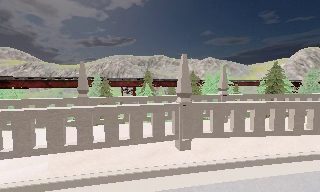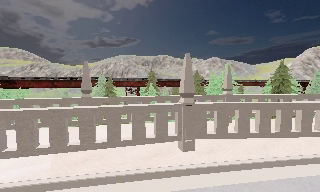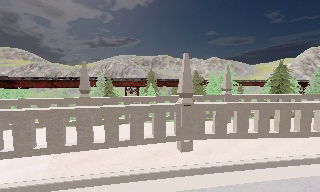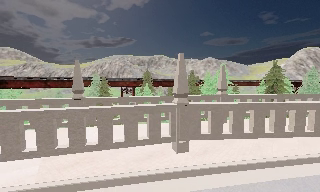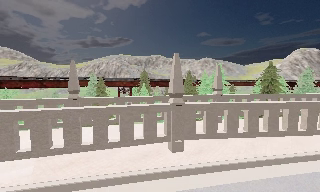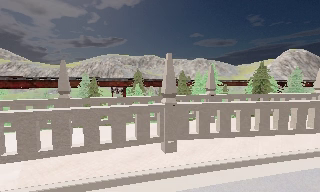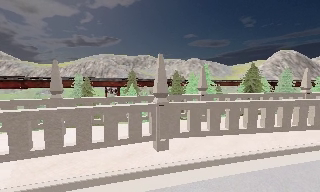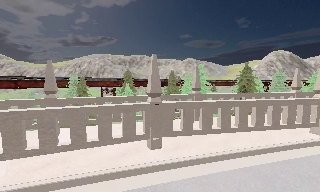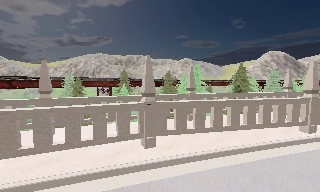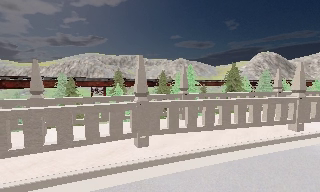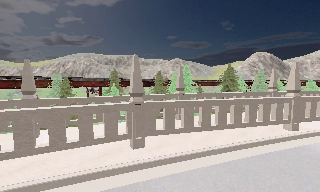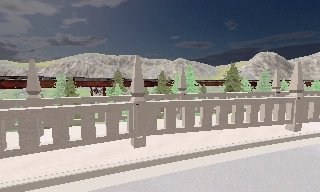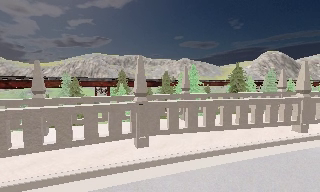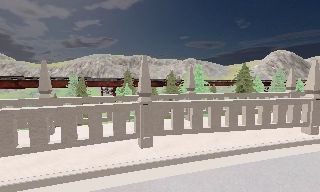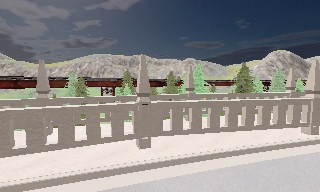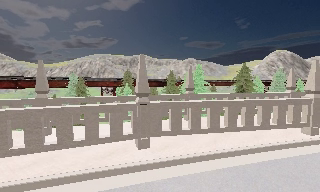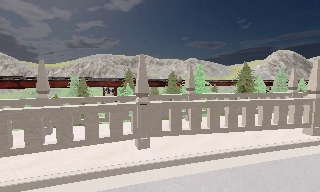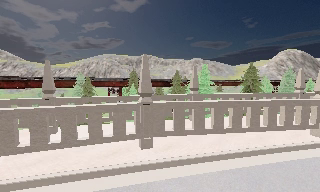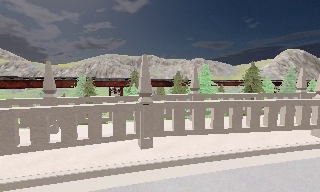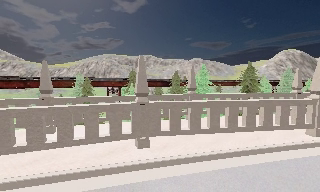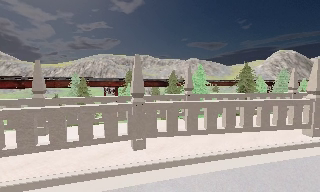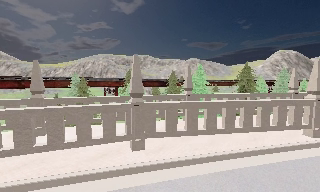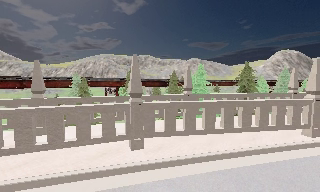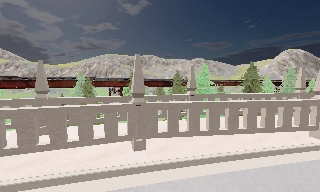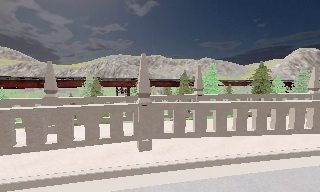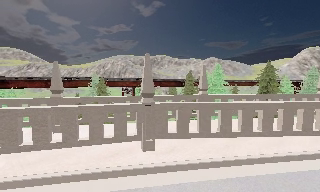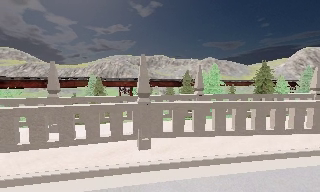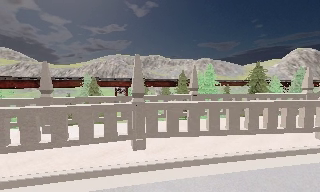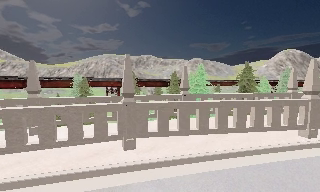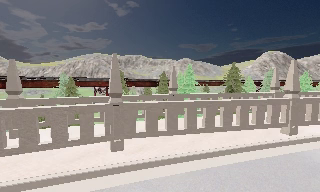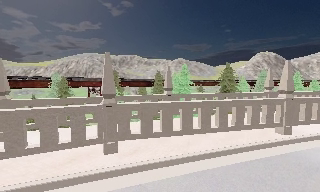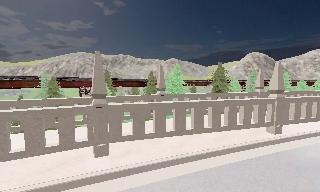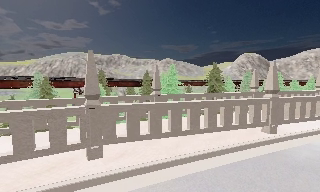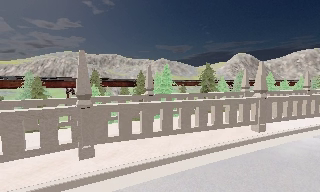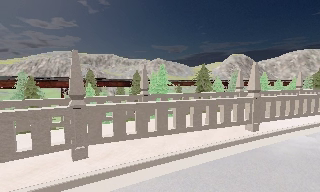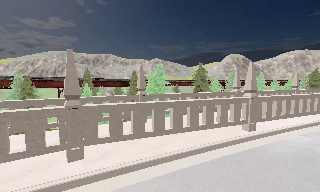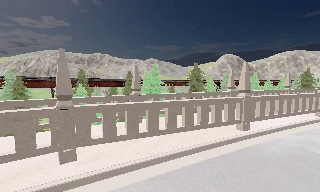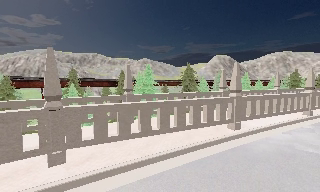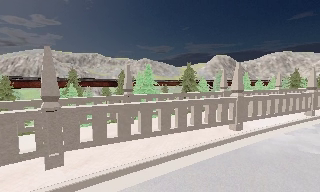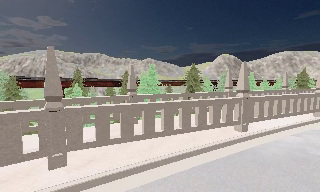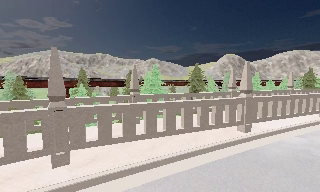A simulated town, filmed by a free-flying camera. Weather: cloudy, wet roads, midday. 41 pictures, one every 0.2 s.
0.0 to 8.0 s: The camera pans to its right, which is clockwise from overhead, by about 20 degrees. It travels to its right, about 1.5 m, so close, fixed things drift to the left.
The film runs backward here.
